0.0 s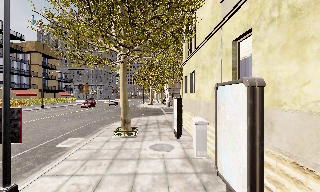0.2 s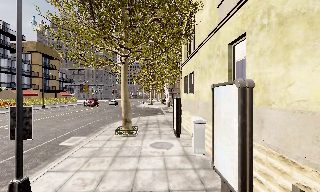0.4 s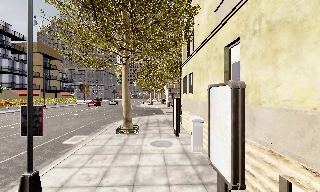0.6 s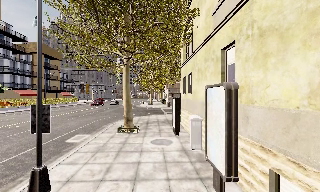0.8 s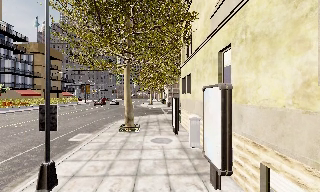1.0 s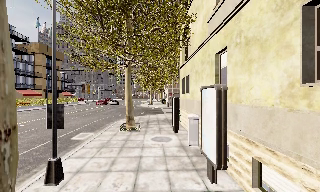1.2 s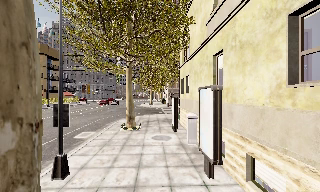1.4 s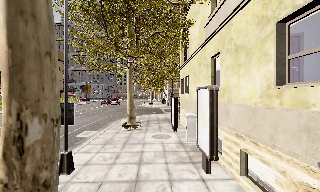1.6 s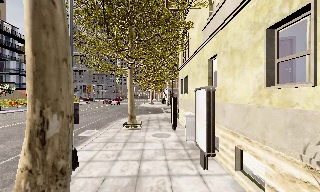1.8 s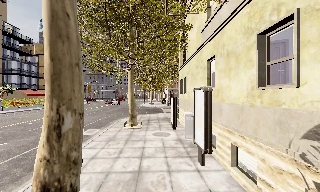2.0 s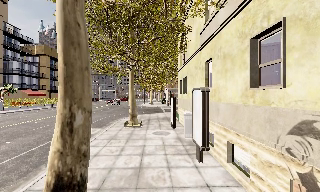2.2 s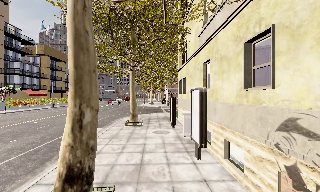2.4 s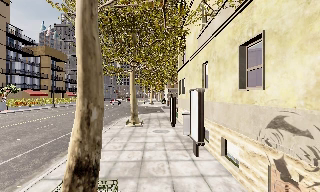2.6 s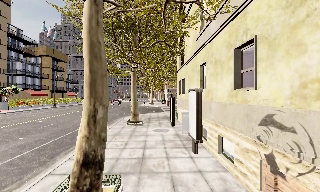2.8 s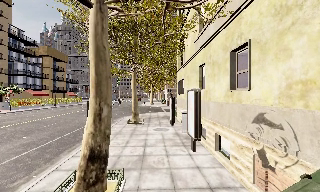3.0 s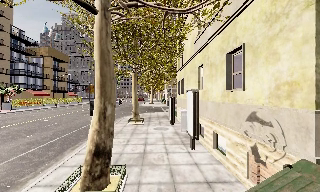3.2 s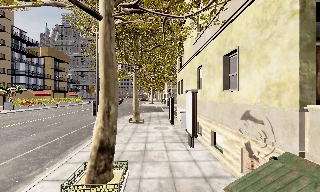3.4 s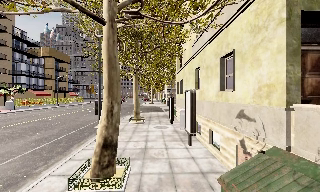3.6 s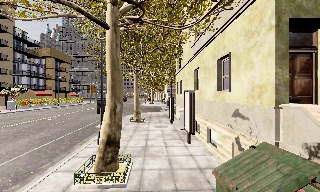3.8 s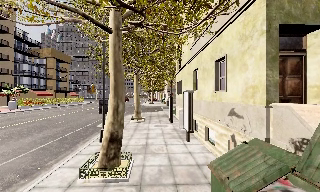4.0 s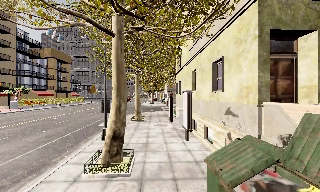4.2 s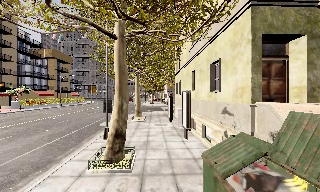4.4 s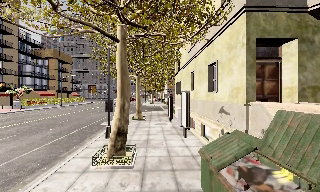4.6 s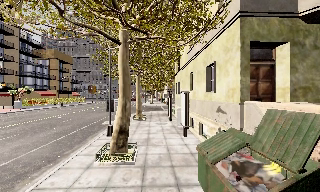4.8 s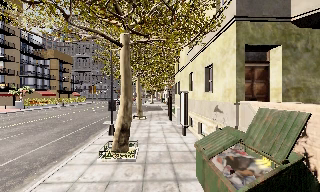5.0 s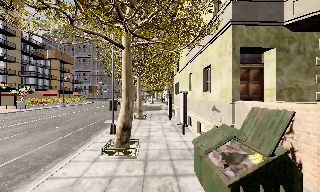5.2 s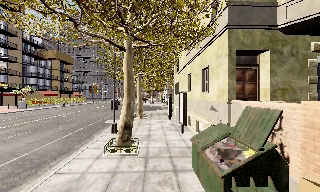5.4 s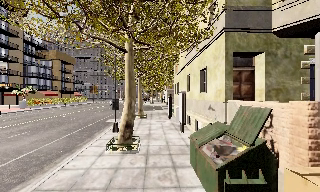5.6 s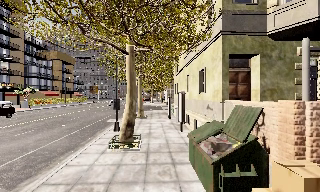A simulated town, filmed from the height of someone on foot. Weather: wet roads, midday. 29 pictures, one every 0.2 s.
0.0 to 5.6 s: The camera travels backward, about 8 m, so what stands in front gets smaller.
The film runs backward here.
